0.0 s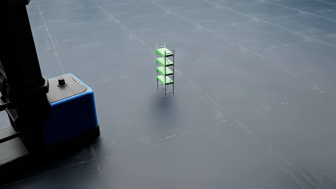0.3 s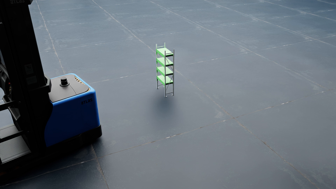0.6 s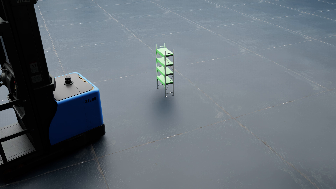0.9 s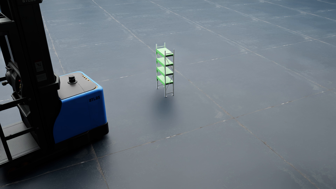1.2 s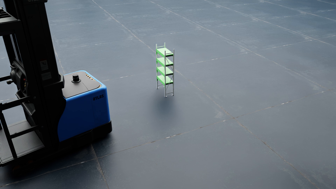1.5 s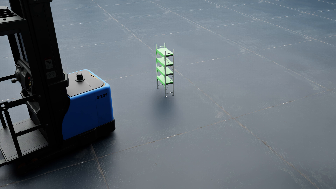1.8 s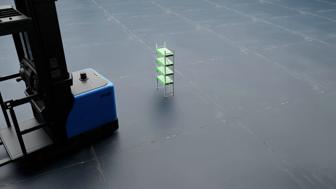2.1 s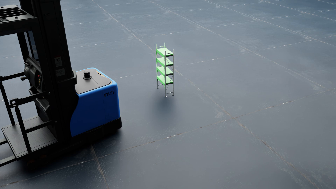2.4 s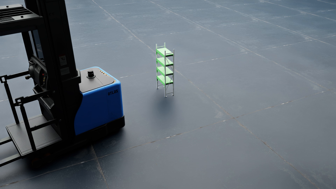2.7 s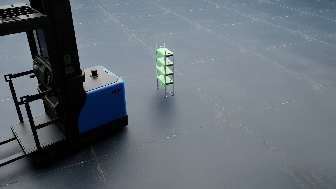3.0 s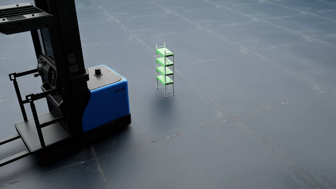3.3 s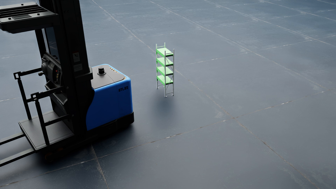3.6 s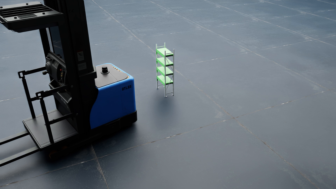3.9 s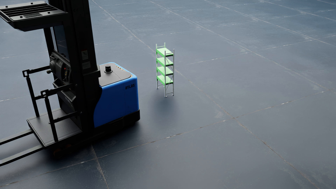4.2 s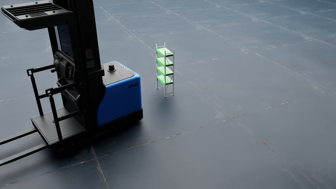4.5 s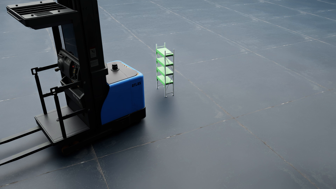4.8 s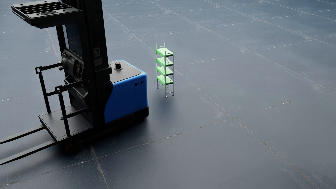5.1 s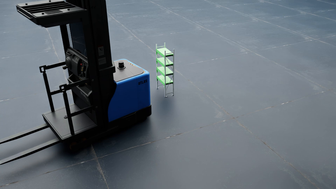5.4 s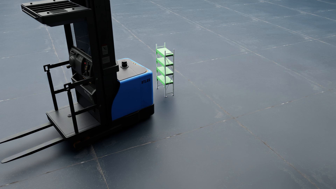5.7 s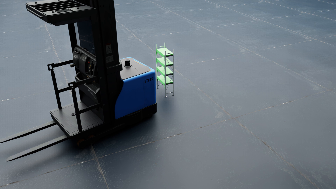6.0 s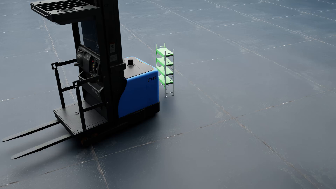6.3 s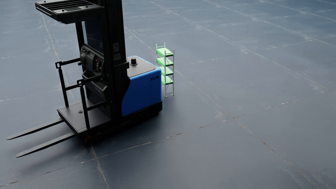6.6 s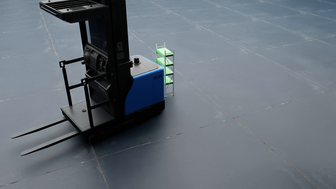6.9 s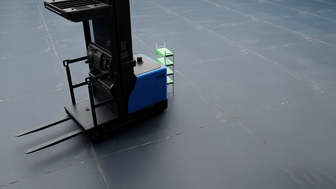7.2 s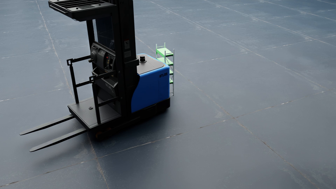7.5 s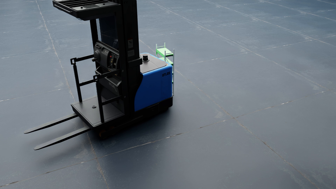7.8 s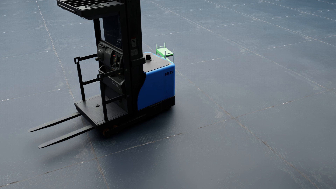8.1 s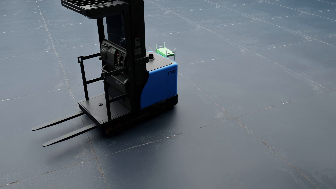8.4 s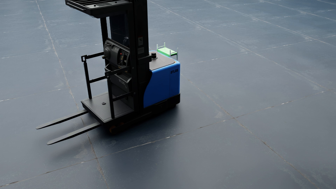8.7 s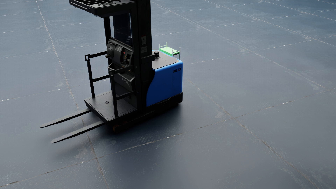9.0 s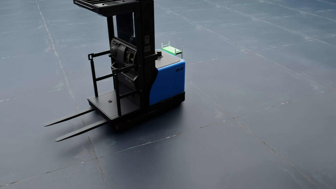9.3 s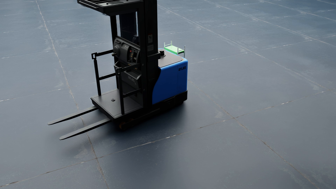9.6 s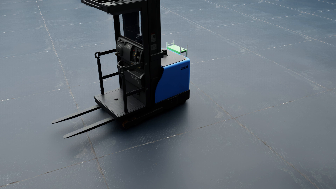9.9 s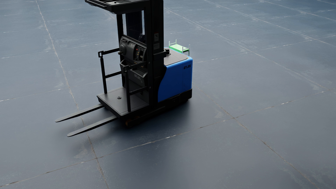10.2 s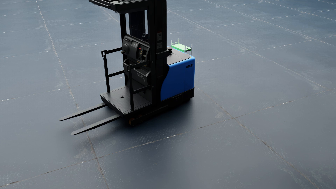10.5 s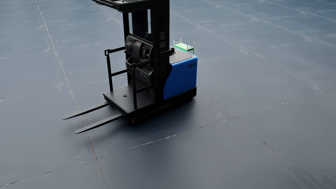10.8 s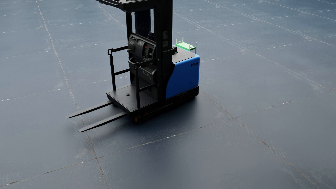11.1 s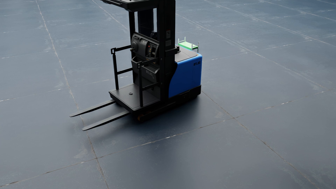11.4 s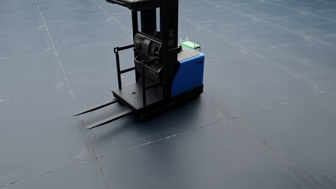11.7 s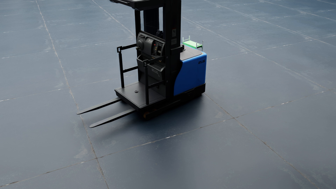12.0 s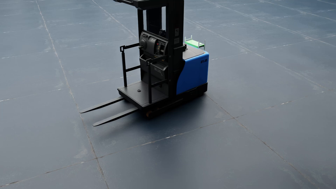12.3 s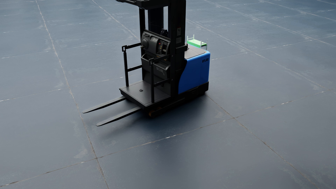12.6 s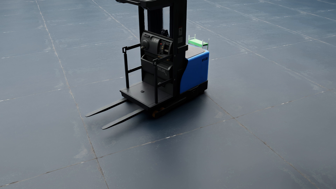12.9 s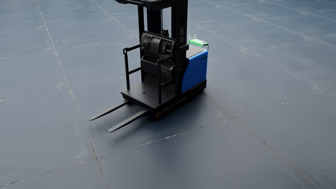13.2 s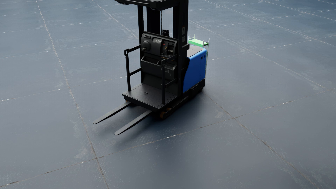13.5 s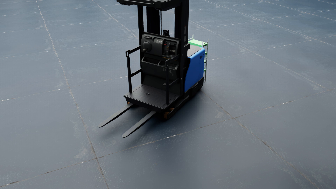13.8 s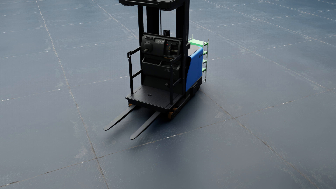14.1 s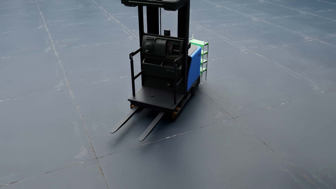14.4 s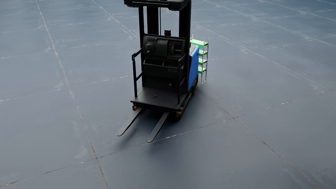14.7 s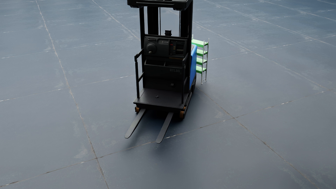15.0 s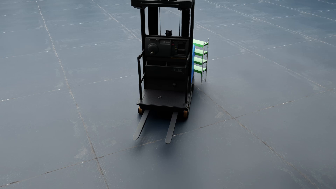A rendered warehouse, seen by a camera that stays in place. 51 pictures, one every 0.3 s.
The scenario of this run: A forklift runs into an object in its way.
